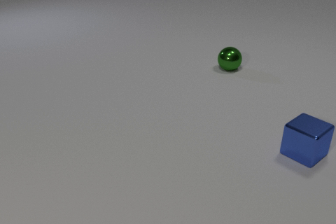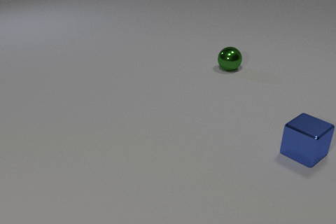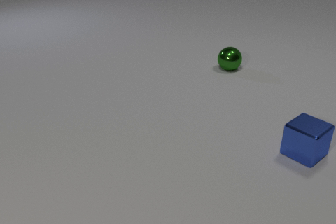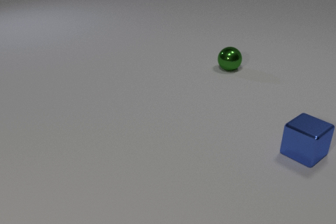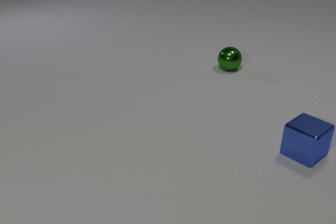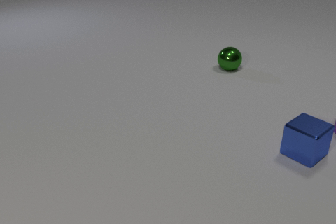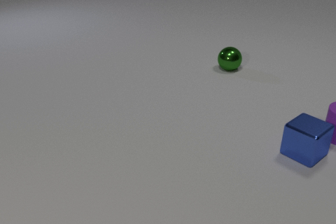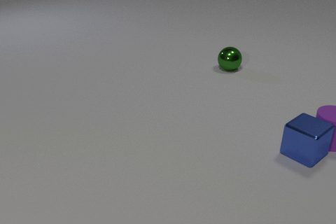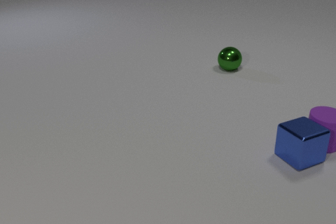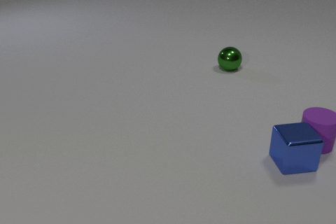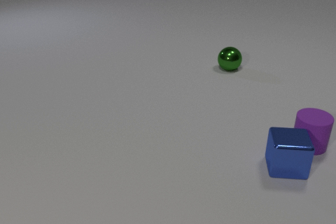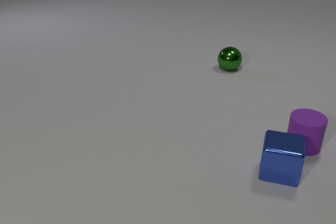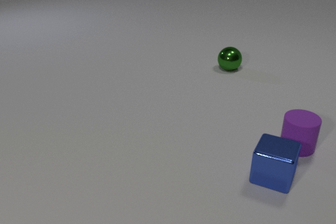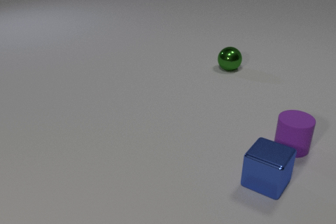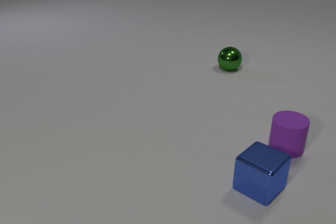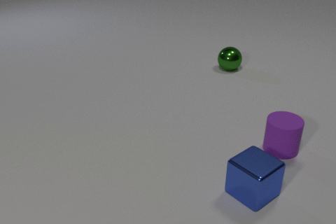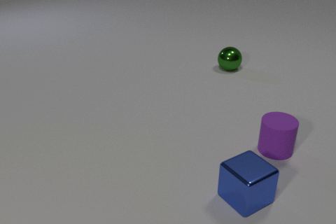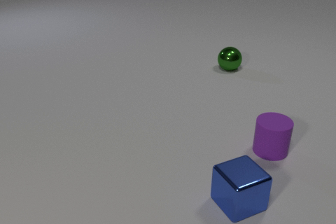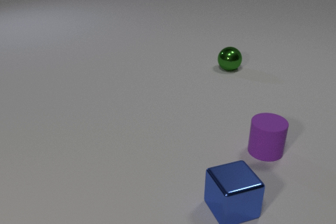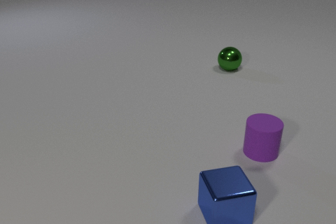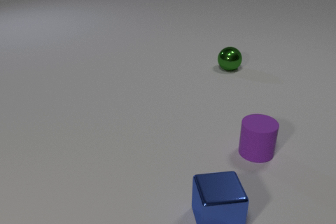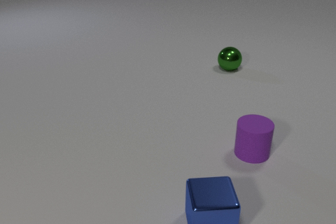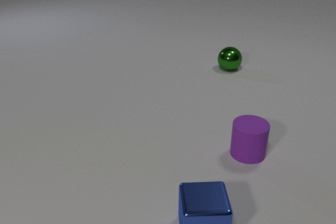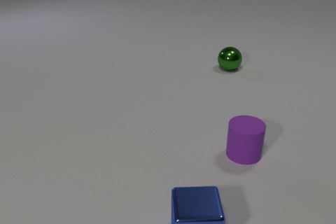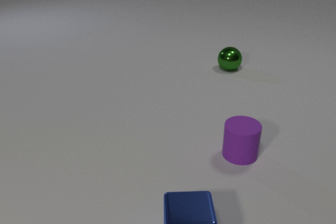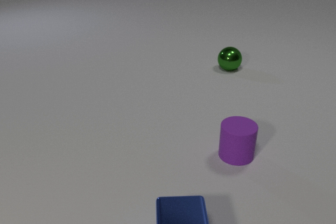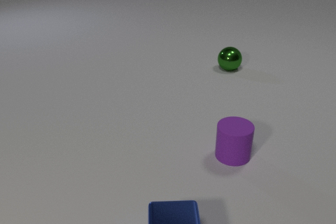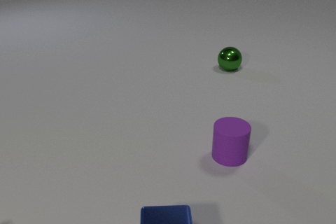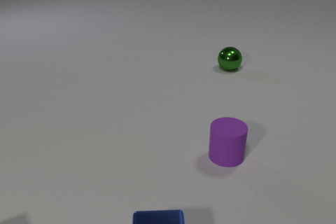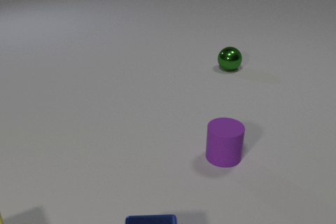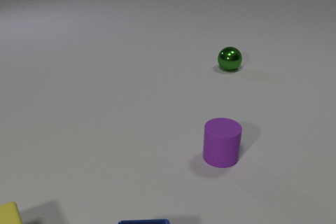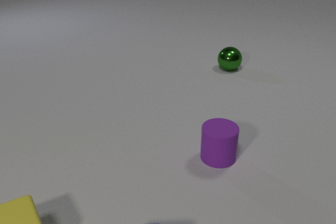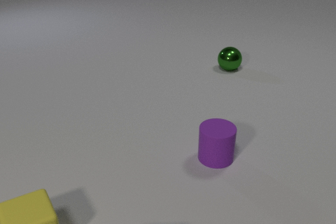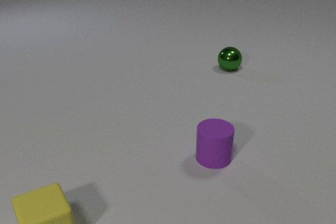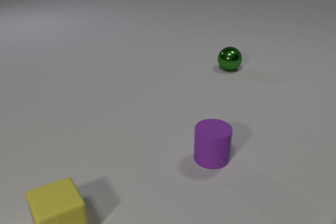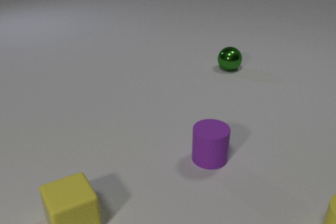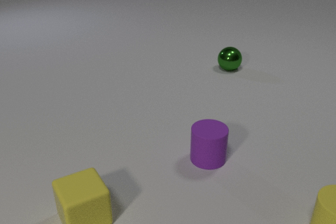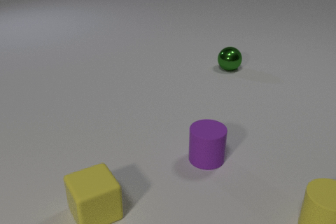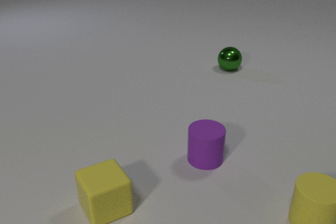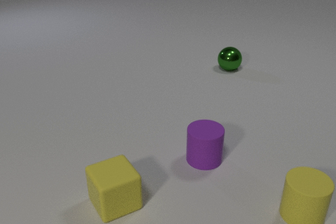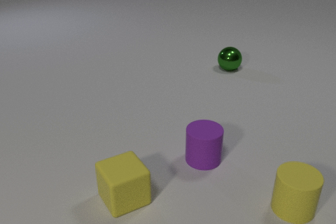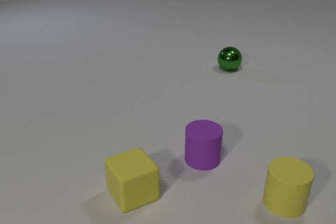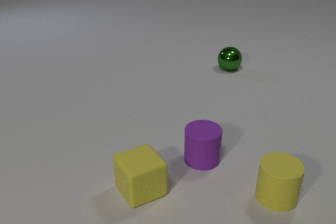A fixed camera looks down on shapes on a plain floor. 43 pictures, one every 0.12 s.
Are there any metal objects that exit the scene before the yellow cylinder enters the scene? yes.
How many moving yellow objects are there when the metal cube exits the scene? 1.
What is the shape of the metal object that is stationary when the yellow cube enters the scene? sphere.
0.00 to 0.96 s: The purple rubber cylinder comes in at the right edge, slides toward the camera and to the left. The blue metal cube slides toward the camera. The purple rubber cylinder and the blue metal cube collide.
0.96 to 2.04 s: The purple rubber cylinder slides to the left and toward the camera. The blue metal cube slides toward the camera and to the left, spins so that its near face slides to the left, clockwise seen from above.
2.04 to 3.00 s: The purple rubber cylinder slides to the left and toward the camera. The blue metal cube slides toward the camera and to the left, spins so that its near face slides to the left, clockwise seen from above.
3.00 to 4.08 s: The purple rubber cylinder slides to the left. The blue metal cube slides to the left and toward the camera, leaves at the bottom edge. The yellow rubber cube comes in at the bottom edge, slides to the right.
4.08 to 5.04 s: The purple rubber cylinder slides to the left. The yellow rubber cube slides to the right and away from the camera. The yellow rubber cylinder comes in at the right edge, slides to the left and away from the camera.
